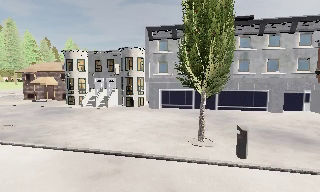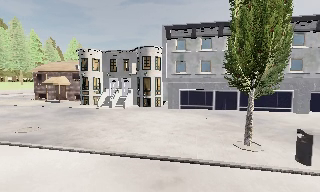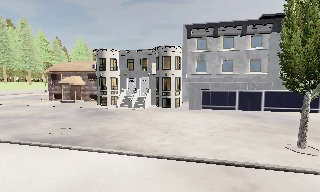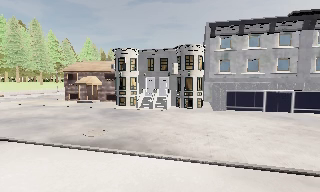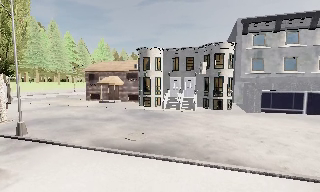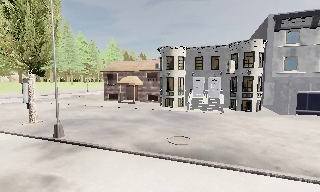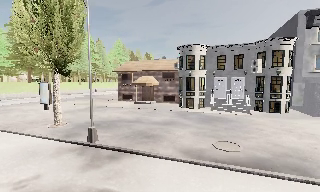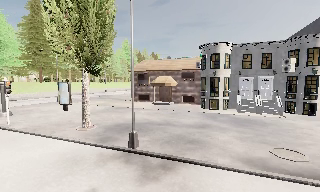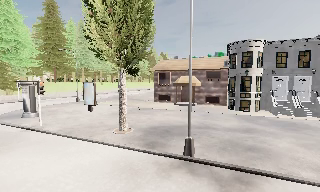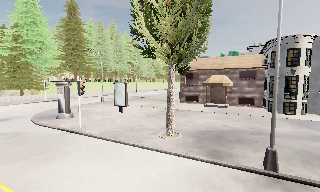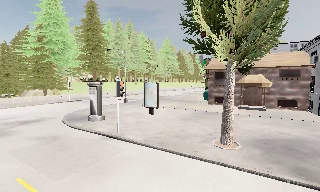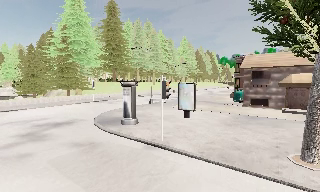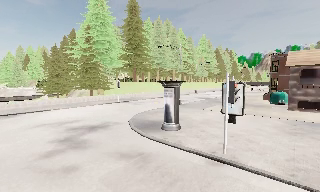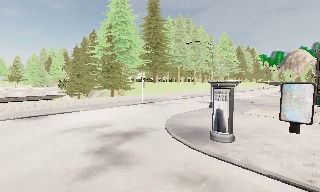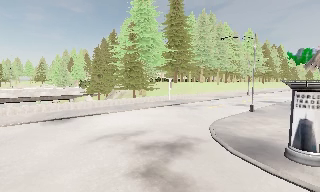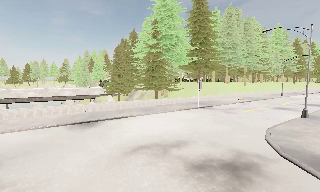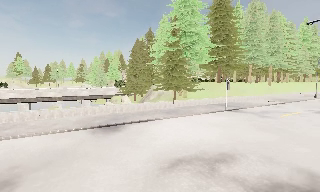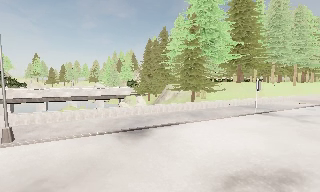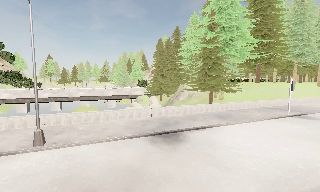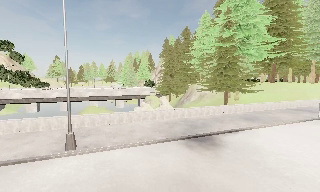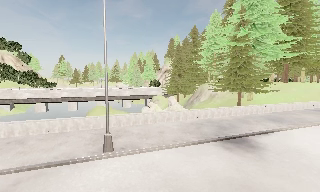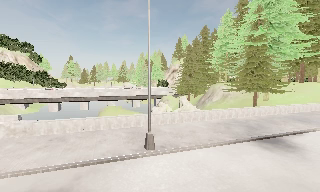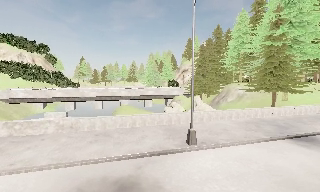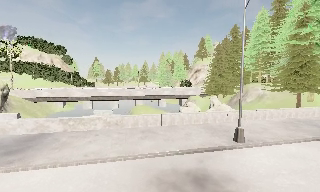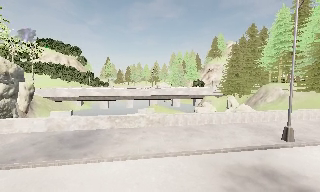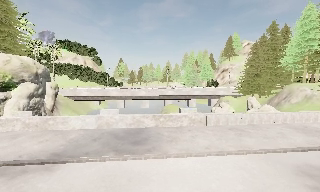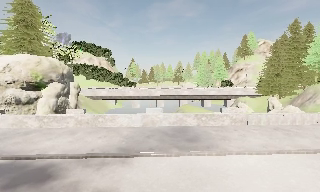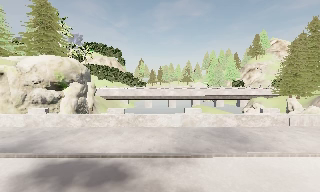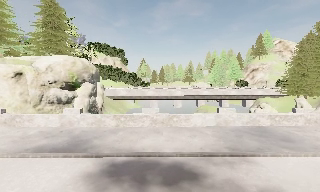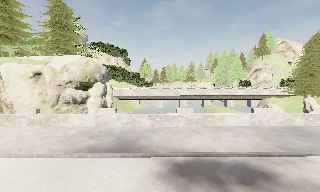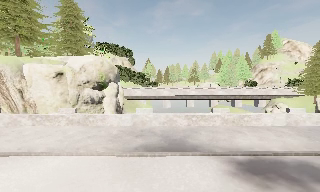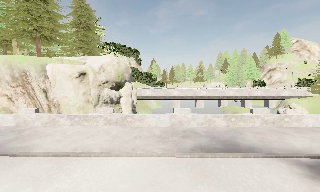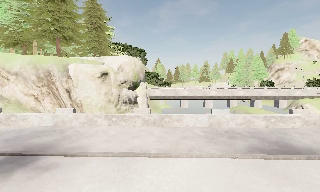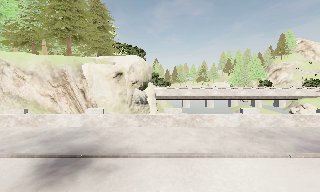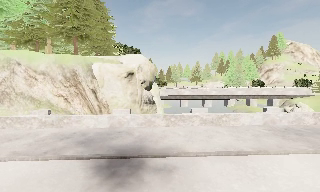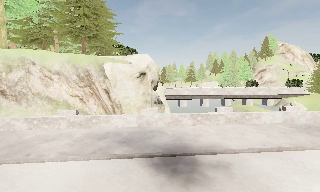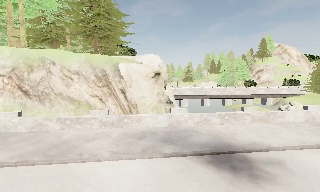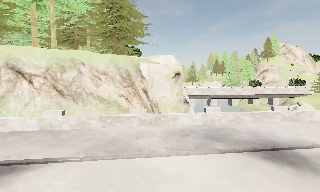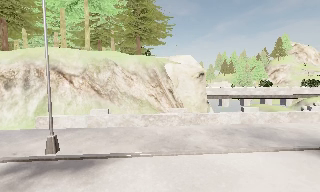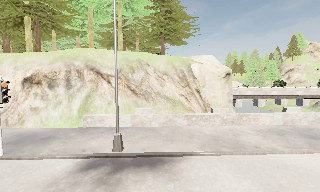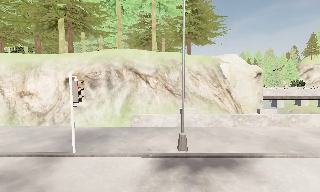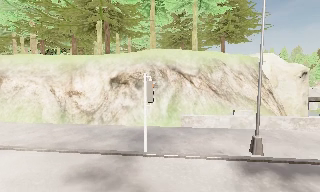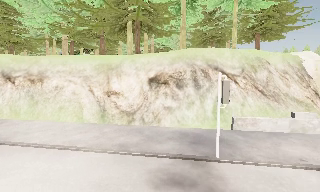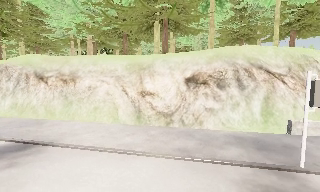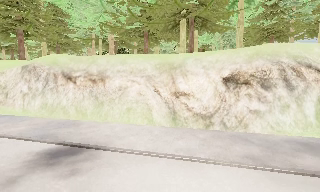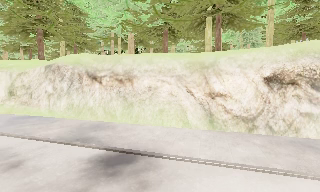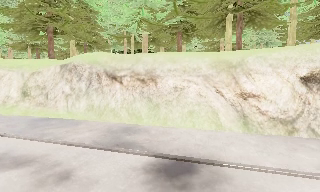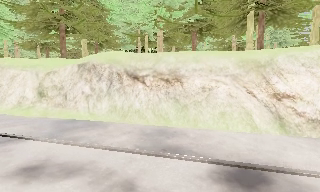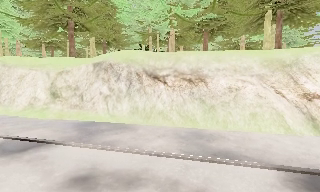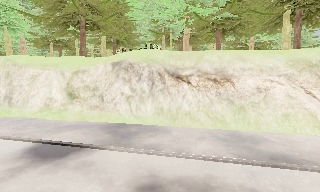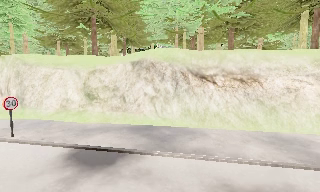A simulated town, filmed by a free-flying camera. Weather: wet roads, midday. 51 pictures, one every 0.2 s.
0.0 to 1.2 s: The camera travels to its left, about 12 m, so close, fixed things drift to the right.
1.2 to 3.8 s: The camera swings to its left by about 50 degrees, and the scene slides to the right. It travels to its left and forward, about 25 m, so close, fixed things drift to the right.
3.8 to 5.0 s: The camera swings to its left by about 15 degrees, and the scene slides to the right. It travels to its left, about 11 m, so close, fixed things drift to the right.
5.0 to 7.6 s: The camera travels to its left, about 30 m, so close, fixed things drift to the right.
7.6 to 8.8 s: The camera swings to its left by about 20 degrees, and the scene slides to the right. It travels to its left, about 14 m, so close, fixed things drift to the right.
8.8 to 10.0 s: The camera travels to its left, about 14 m, so close, fixed things drift to the right.
The film runs backward here.
